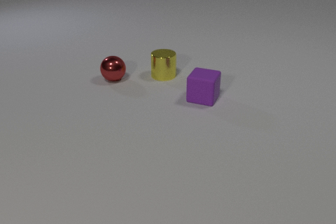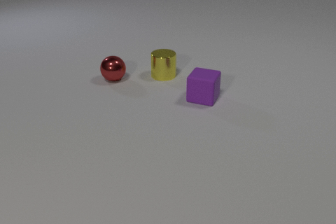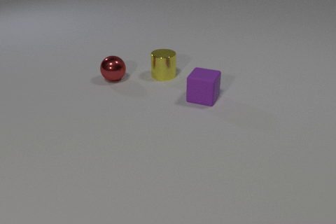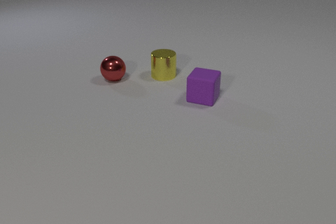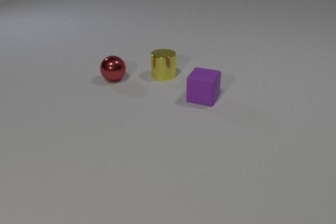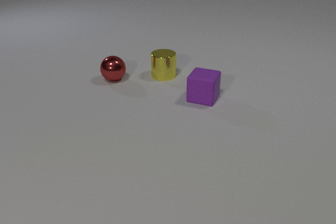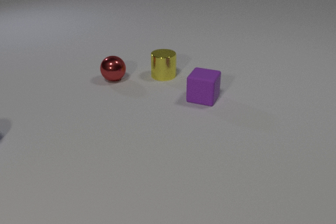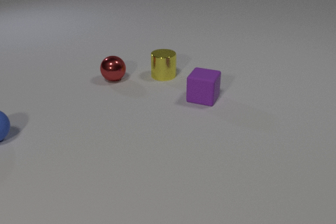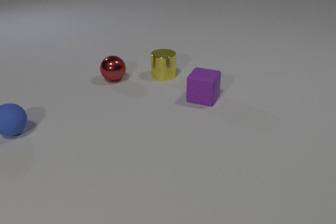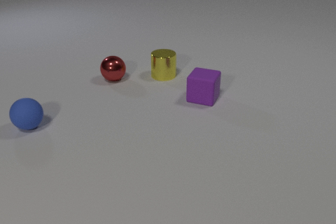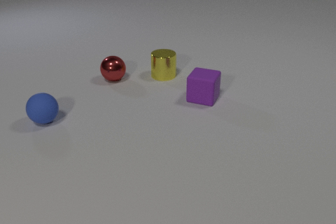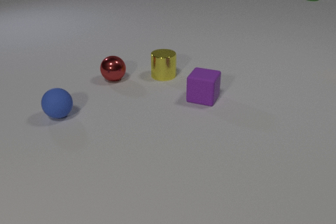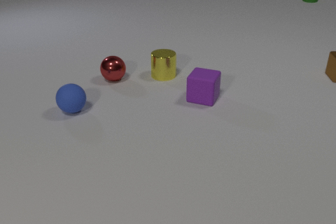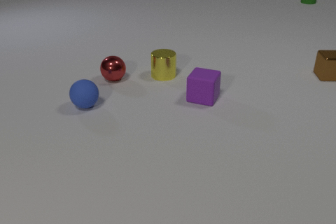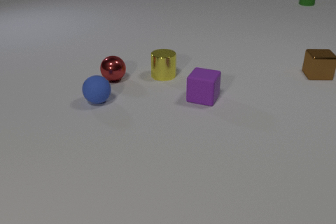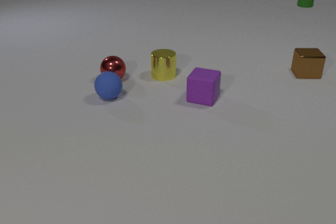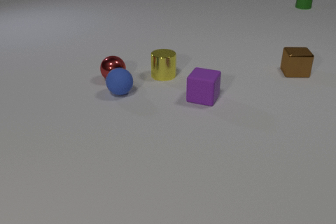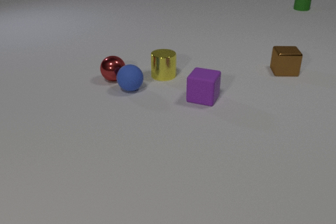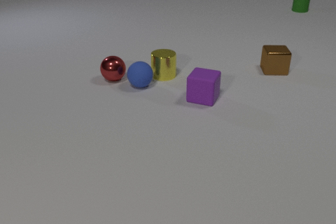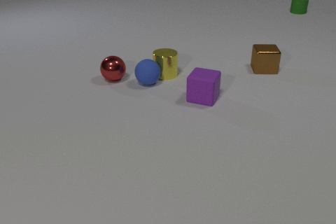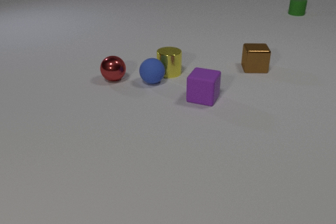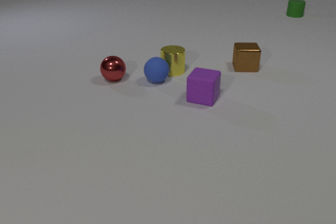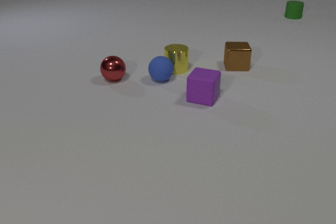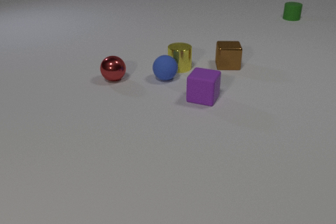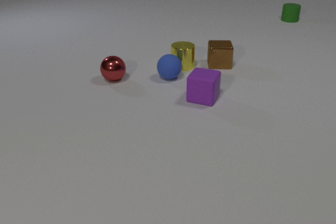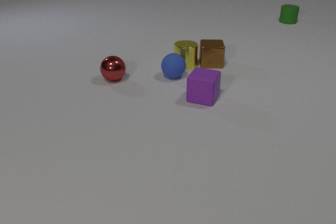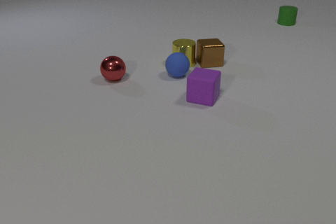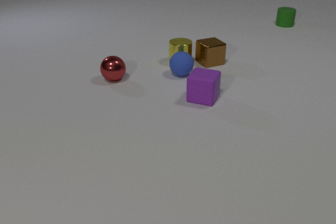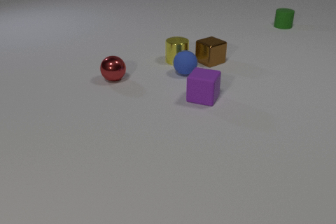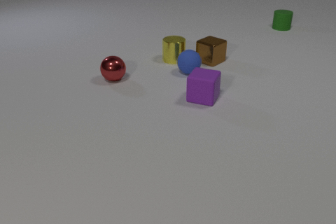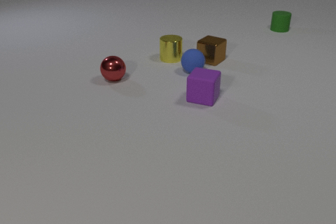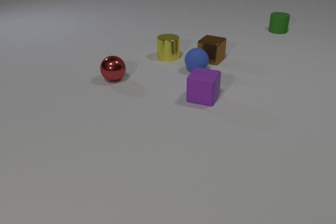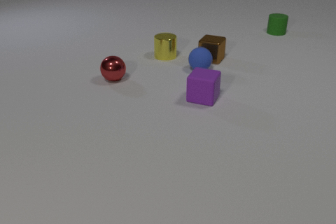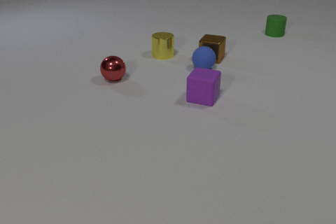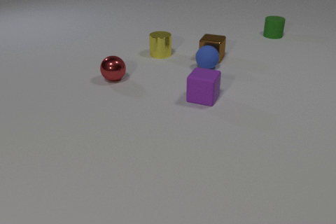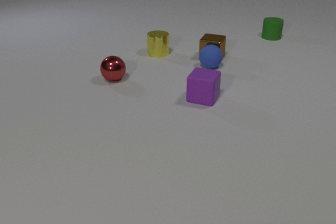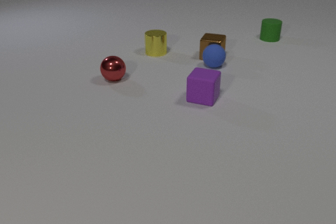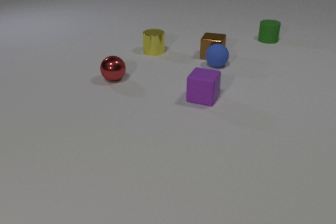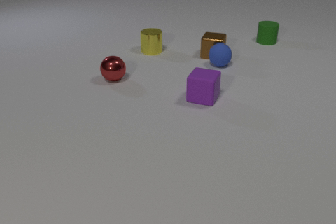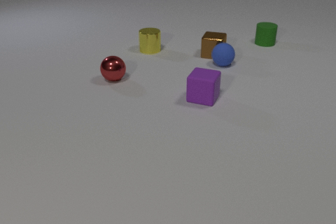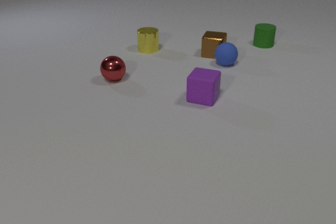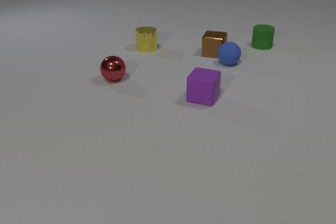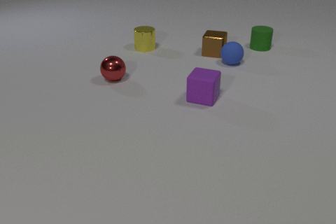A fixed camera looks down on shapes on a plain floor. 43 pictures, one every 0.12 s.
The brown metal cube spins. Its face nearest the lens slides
to the right.
The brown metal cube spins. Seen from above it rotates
counterclockwise.
0.00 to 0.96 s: The blue rubber sphere comes in at the left edge, rolls to the right.
0.96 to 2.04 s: The blue rubber sphere rolls to the right and away from the camera. The green rubber cylinder slides toward the camera. The brown metal cube comes in at the right edge, slides to the left.
2.04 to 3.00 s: The blue rubber sphere rolls to the right and away from the camera. The yellow metal cylinder slides away from the camera and to the right. The green rubber cylinder slides toward the camera. The brown metal cube slides to the left. The blue rubber sphere and the yellow metal cylinder collide.
3.00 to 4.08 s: The blue rubber sphere rolls to the right and away from the camera. The yellow metal cylinder slides away from the camera and to the left. The green rubber cylinder slides toward the camera. The brown metal cube slides away from the camera, spins so that its near face slides to the right, counterclockwise seen from above. The yellow metal cylinder and the brown metal cube collide.
4.08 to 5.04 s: The blue rubber sphere rolls to the right and away from the camera. The yellow metal cylinder slides away from the camera and to the left. The green rubber cylinder slides toward the camera. The brown metal cube slides away from the camera. The blue rubber sphere and the brown metal cube collide.
How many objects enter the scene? 3.
What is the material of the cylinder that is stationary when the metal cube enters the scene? metal.
What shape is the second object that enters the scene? cylinder.
